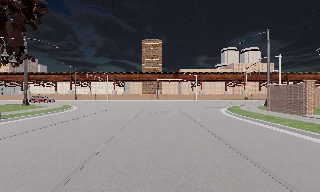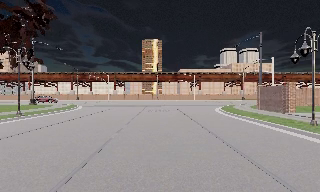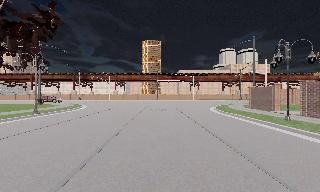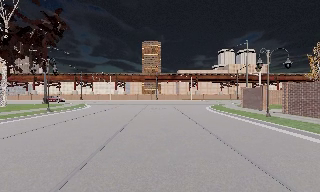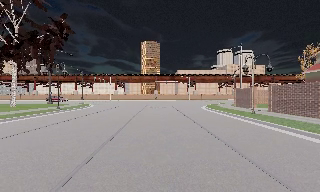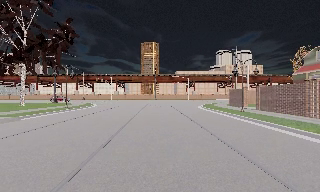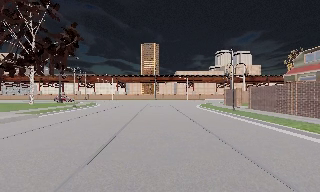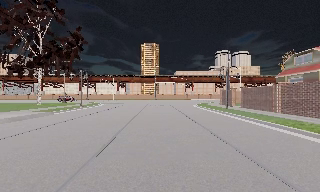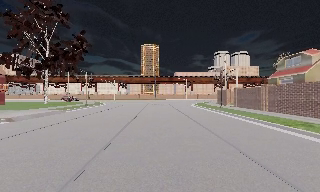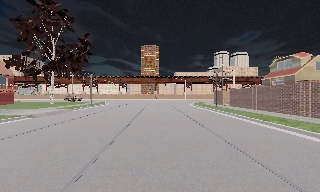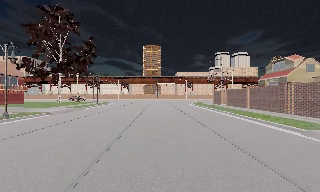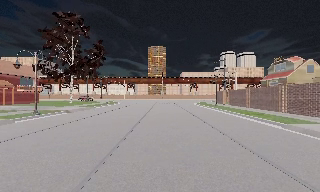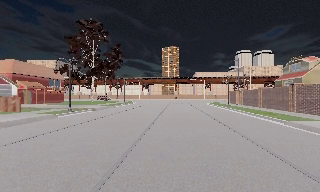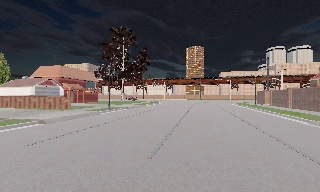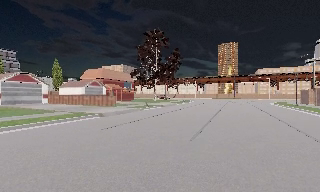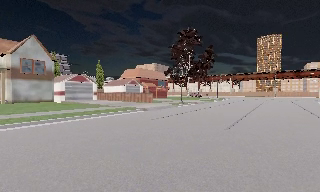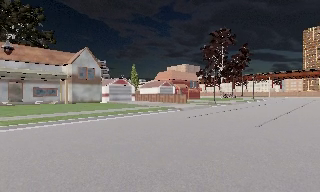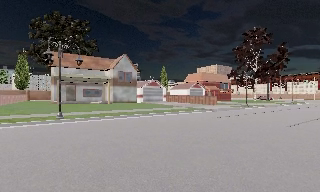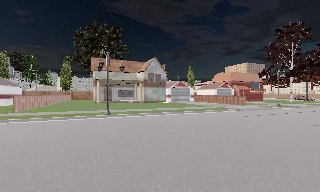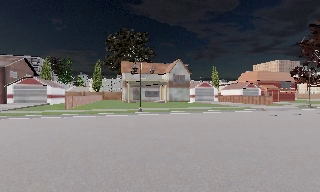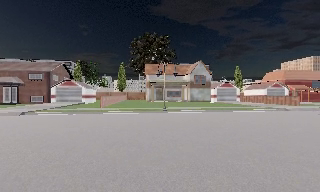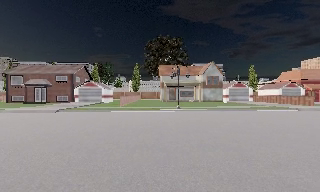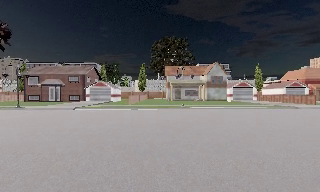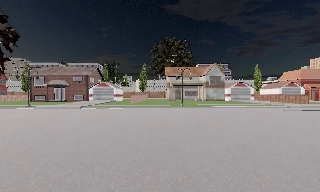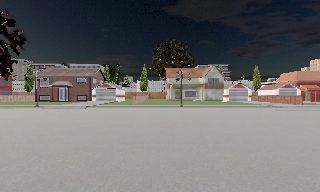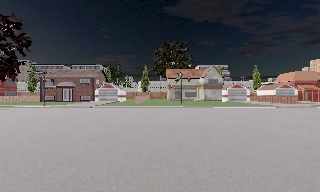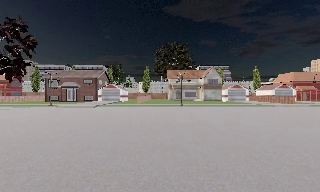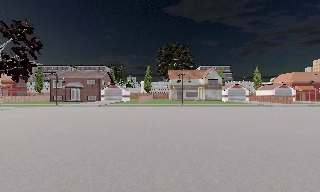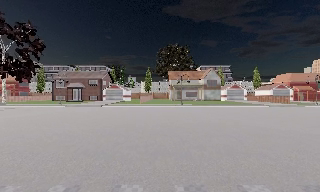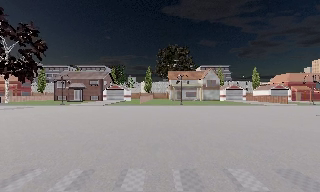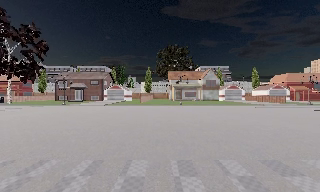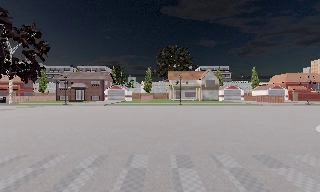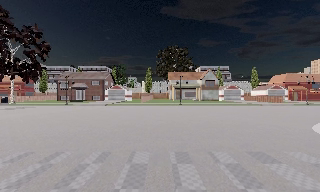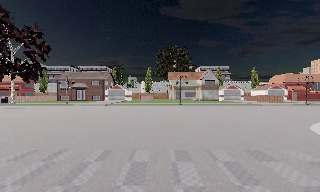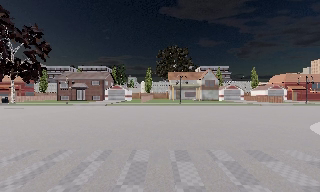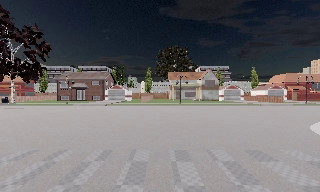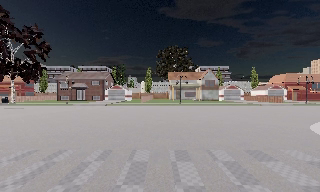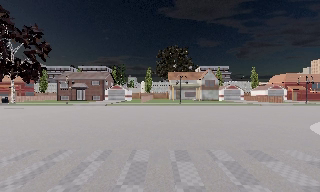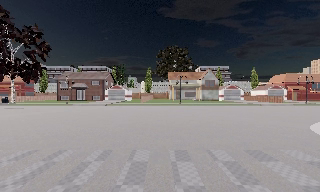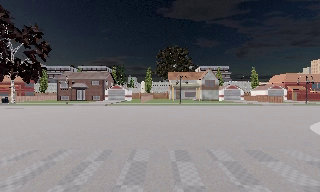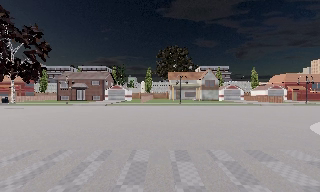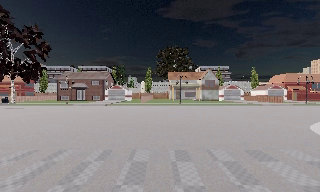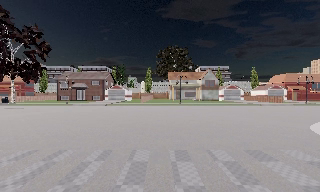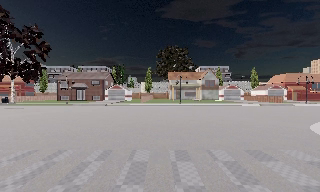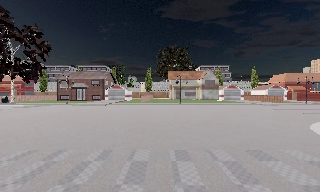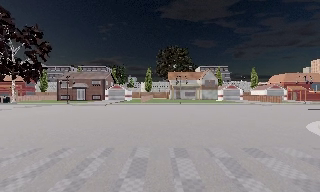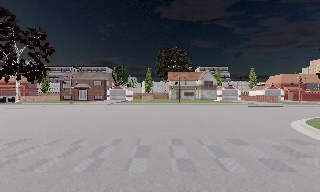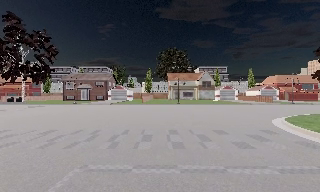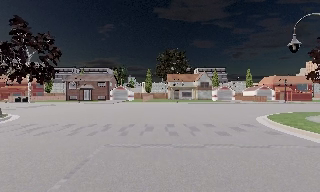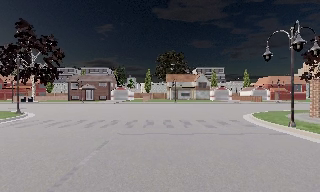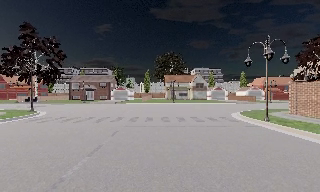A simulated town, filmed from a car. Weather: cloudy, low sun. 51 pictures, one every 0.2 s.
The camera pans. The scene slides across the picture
to the right.
The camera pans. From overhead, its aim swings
counterclockwise.
0.0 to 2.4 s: The camera travels backward, about 19 m, so what stands in front gets smaller.
2.4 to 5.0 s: The scene slides to the right, as the camera pans about 85 degrees to its left. It travels backward, about 19 m.
5.0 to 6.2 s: The camera travels backward, about 4 m, so what stands in front gets smaller. It loses speed.
6.2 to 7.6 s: The camera shifts only a little, or ends up much as it began.
7.6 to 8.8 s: The camera keeps its place and its aim.
8.8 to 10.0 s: The camera travels backward, about 7 m, so what stands in front gets smaller. It gains speed.
The film runs backward here.
